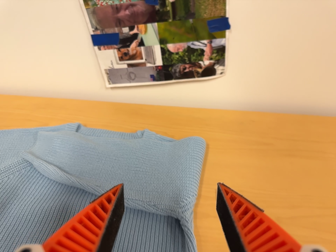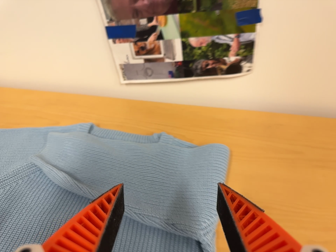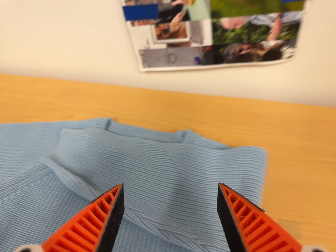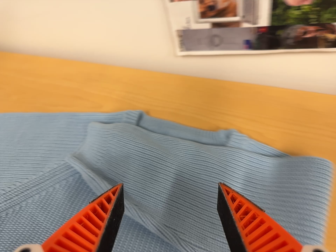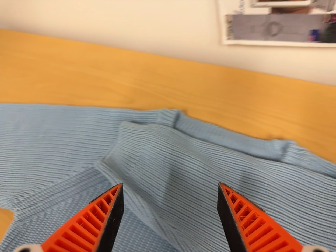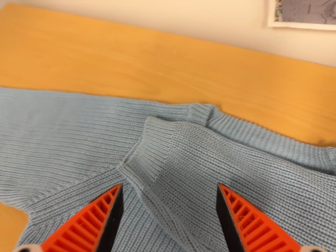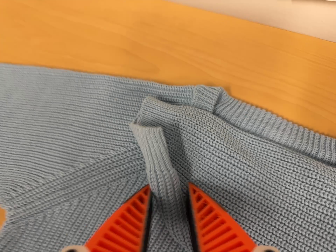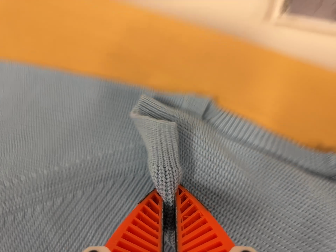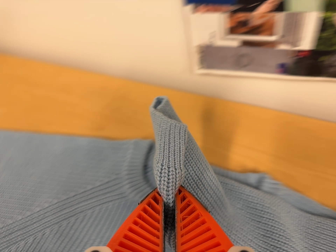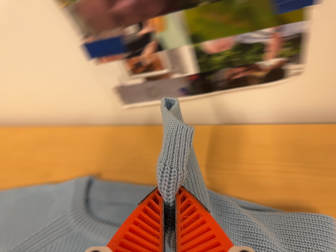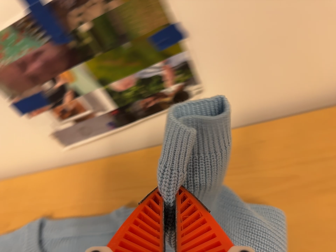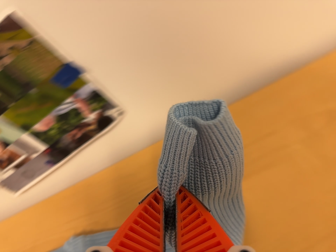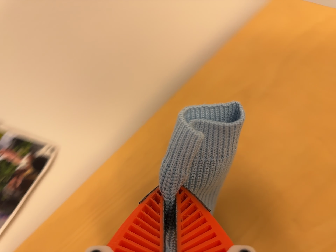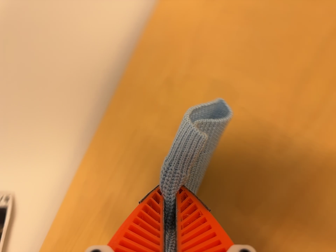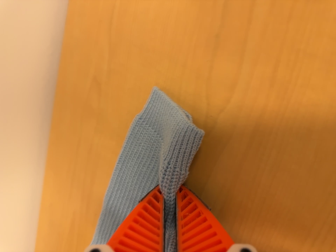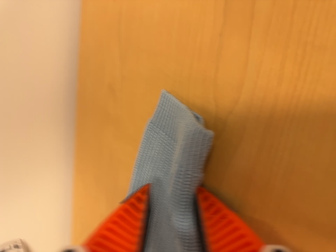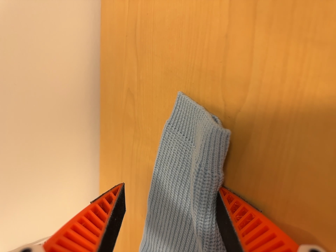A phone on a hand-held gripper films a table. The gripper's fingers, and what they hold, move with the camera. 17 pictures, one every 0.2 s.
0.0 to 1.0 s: The camera swings to its left by about 20 degrees, and the scene slides to the right. It travels forward and toward the top of its view, about 30 cm, so what stands in front looms larger. Its aim tips toward the bottom of its view by about 25 degrees. It rolls about its line of sight by about 10 degrees, and the scene rotates clockwise.
1.0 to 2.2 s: The camera pans to its right by about 15 degrees. It travels to its right and backward, about 34 cm, so close, fixed things drift to the left. Its aim tips toward the top of its view by about 20 degrees, and the scene shifts downward. It rolls about its line of sight by about 40 degrees, and the scene rotates counterclockwise.
2.2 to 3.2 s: The camera pans to its left by about 10 degrees. It travels to its right, about 30 cm, so close, fixed things drift to the left. It rolls about its line of sight by about 55 degrees, and the scene rotates counterclockwise.
The film runs backward here.
